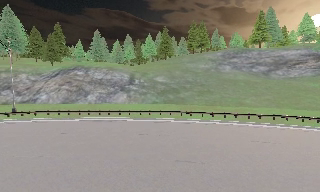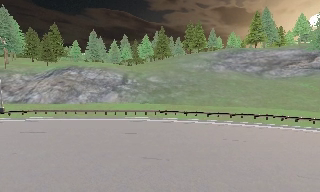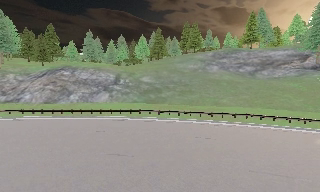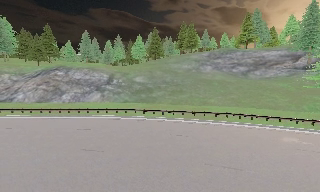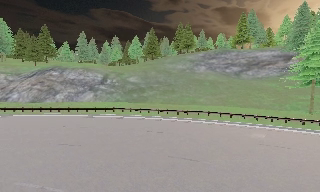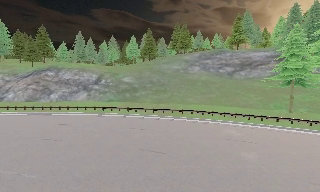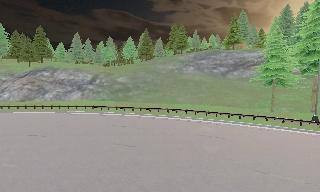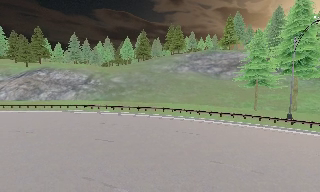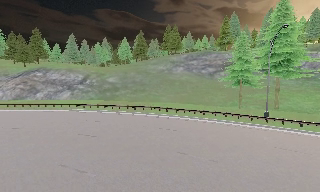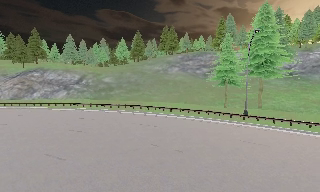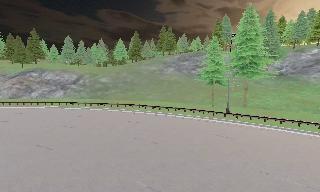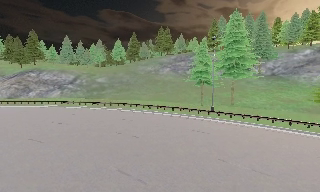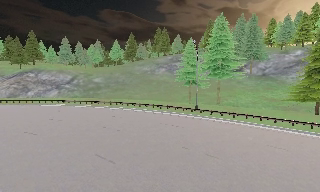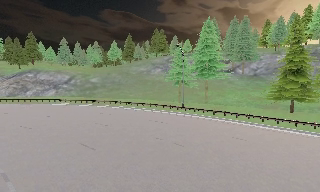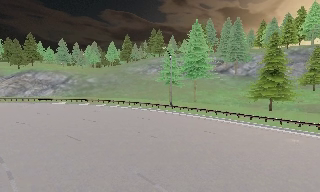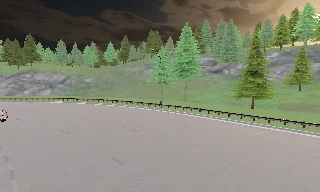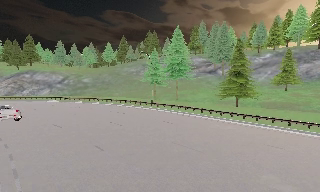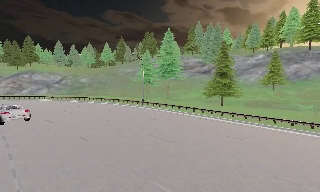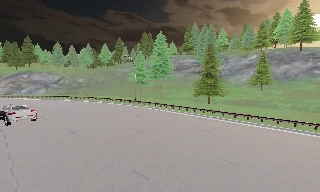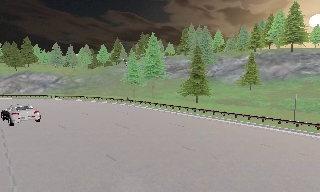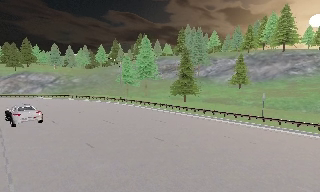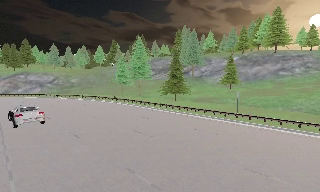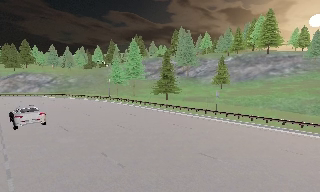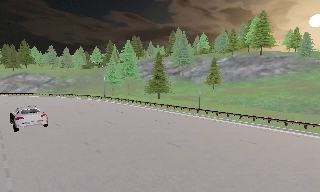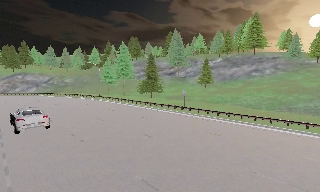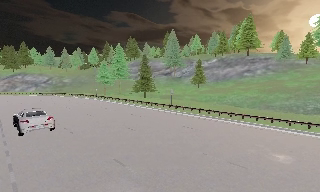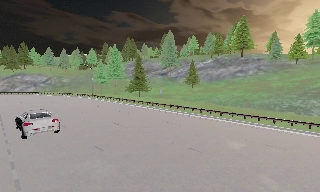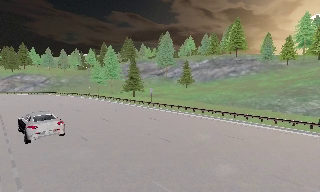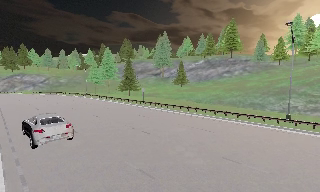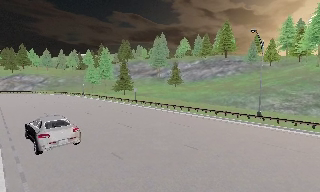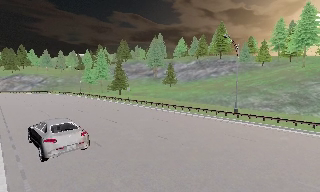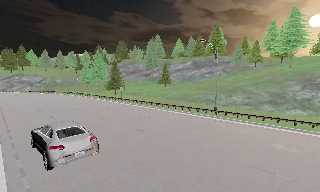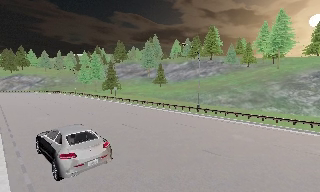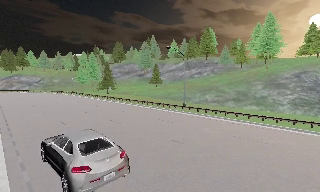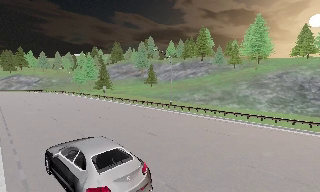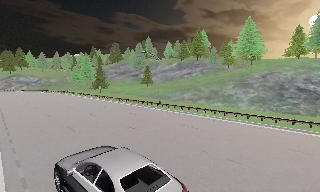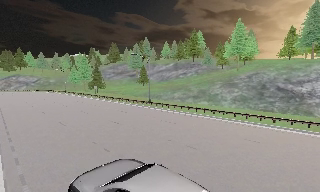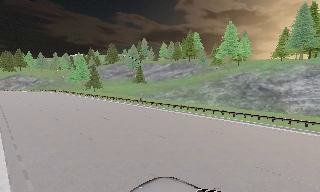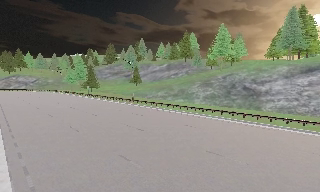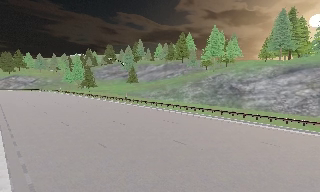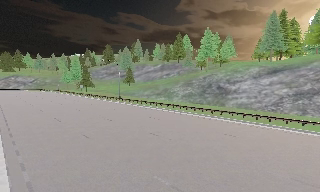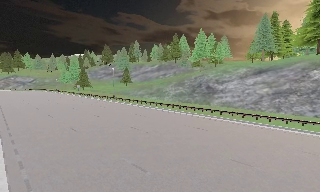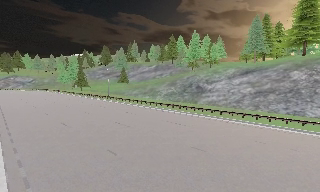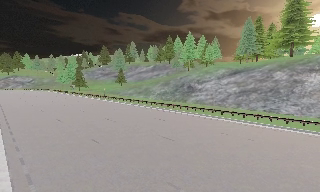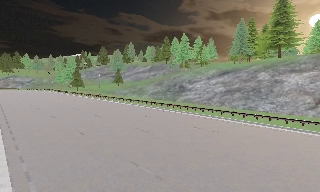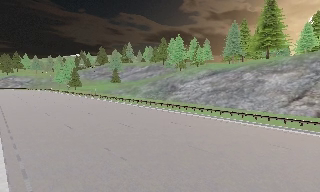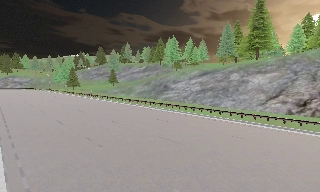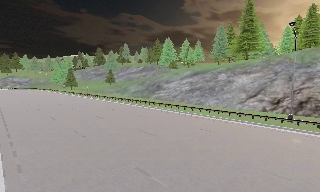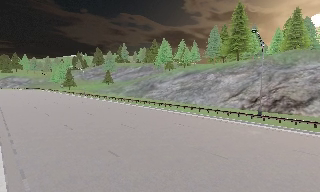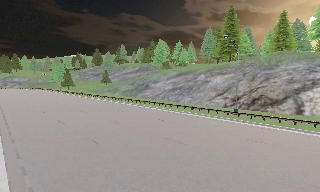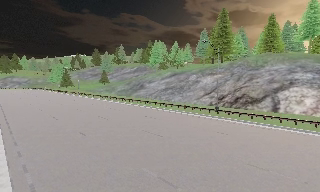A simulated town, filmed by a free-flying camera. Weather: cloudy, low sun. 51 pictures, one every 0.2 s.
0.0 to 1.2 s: The camera travels to its right, about 10 m, so close, fixed things drift to the left.
1.2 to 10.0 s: The camera travels to its right and backward, about 95 m, so close, fixed things drift to the left.
The film runs backward here.
